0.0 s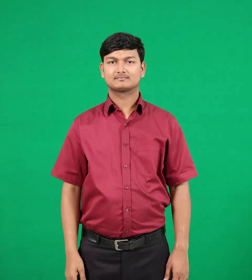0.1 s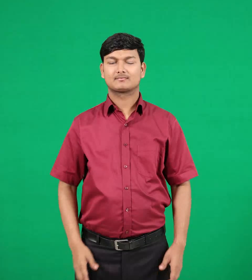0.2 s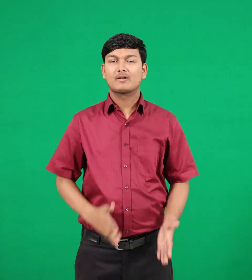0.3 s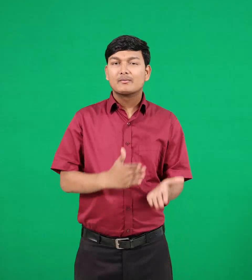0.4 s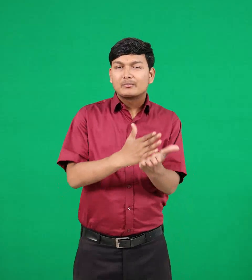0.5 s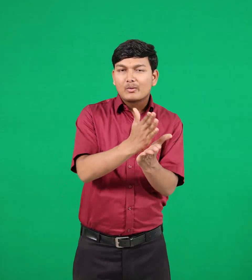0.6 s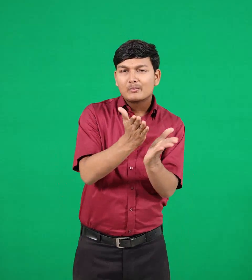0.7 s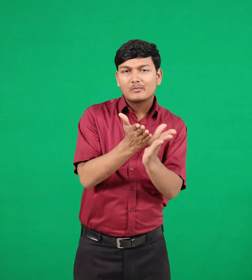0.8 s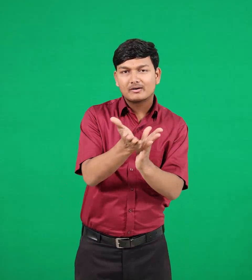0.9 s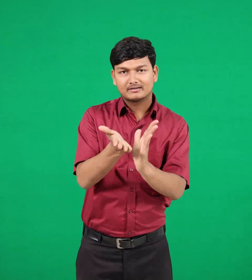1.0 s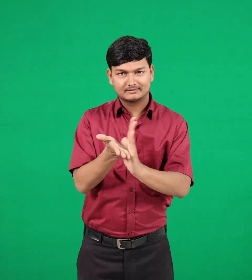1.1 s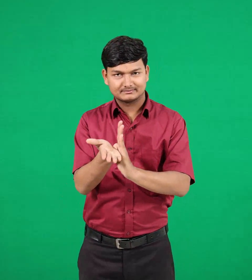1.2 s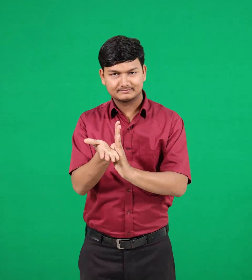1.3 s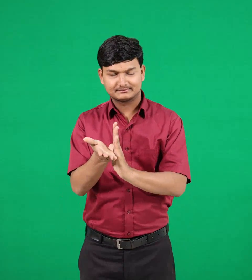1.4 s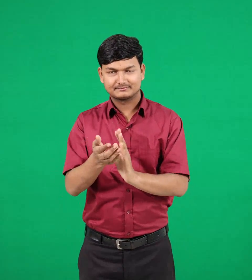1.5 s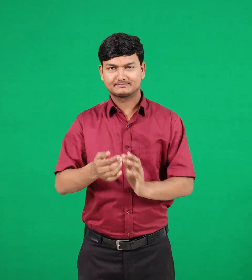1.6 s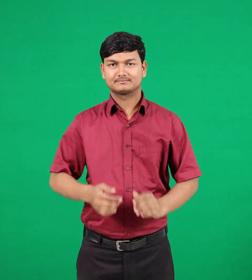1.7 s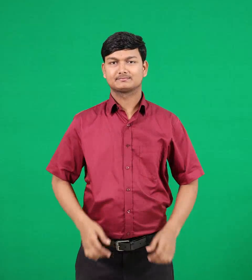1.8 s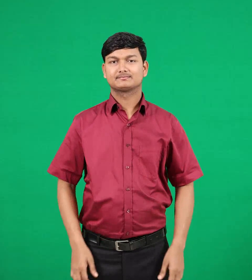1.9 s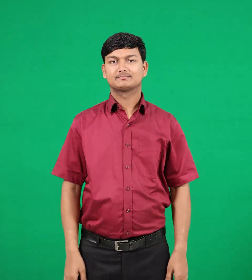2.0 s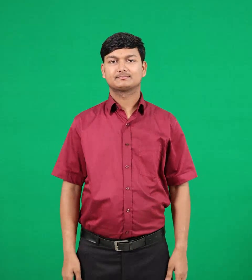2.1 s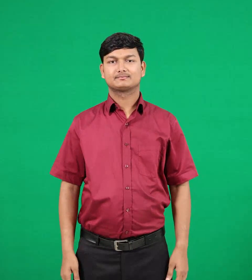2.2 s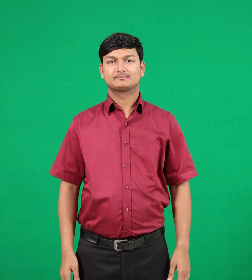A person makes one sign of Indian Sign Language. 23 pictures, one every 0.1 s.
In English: ways
